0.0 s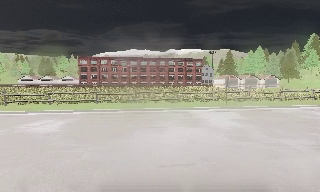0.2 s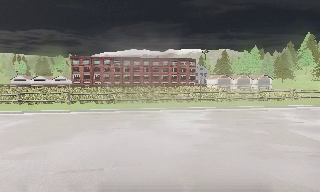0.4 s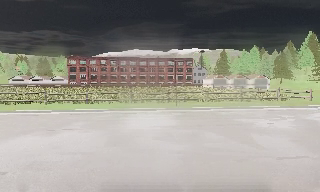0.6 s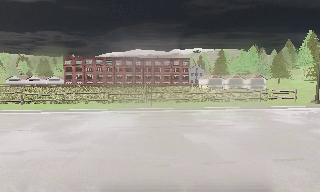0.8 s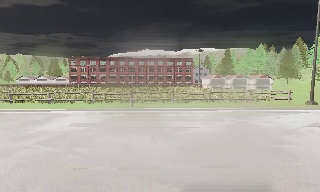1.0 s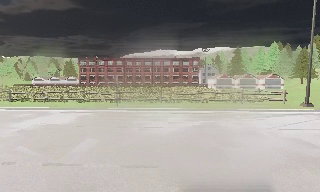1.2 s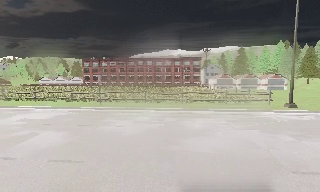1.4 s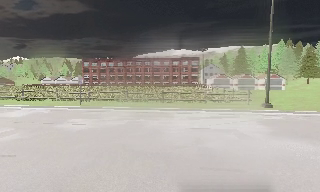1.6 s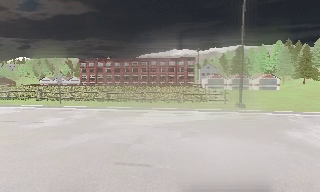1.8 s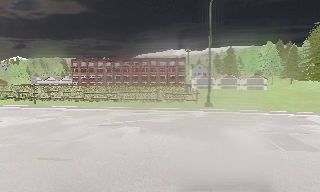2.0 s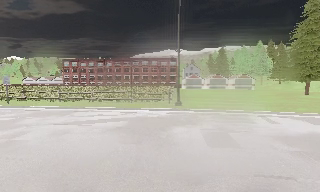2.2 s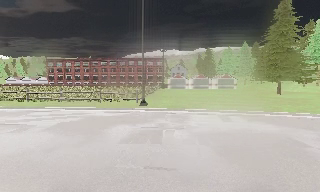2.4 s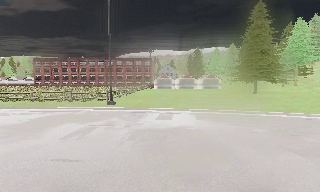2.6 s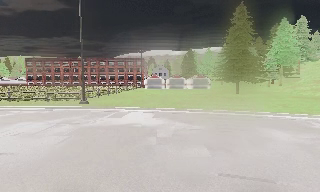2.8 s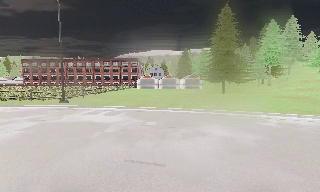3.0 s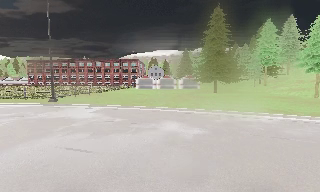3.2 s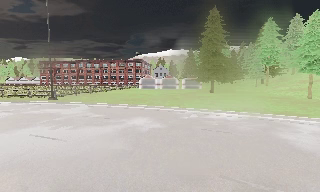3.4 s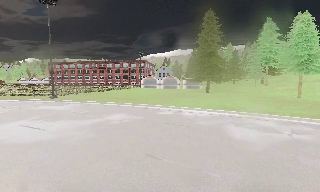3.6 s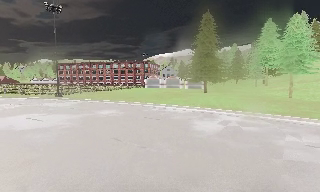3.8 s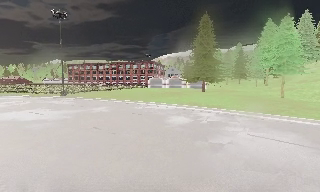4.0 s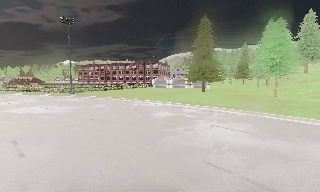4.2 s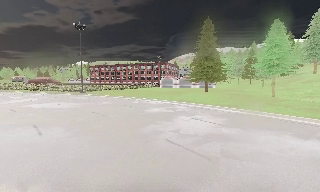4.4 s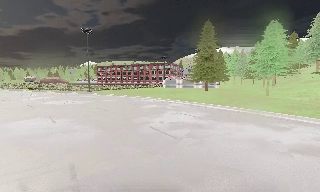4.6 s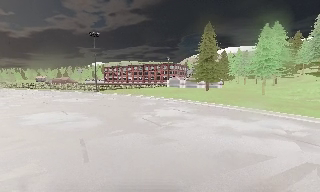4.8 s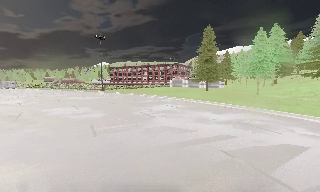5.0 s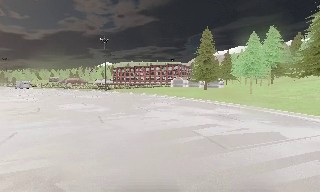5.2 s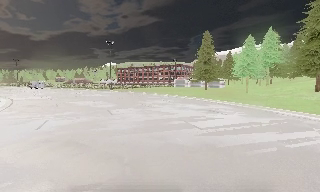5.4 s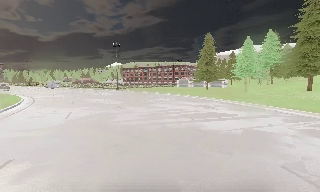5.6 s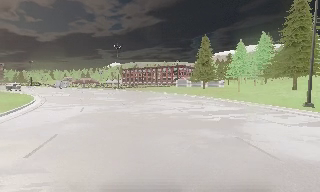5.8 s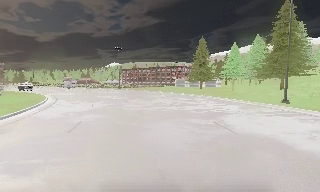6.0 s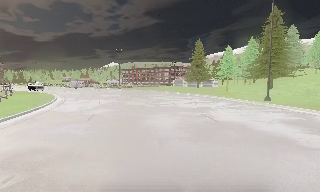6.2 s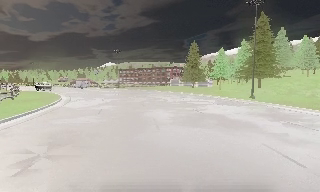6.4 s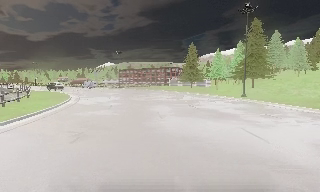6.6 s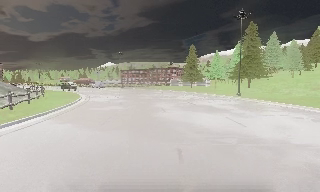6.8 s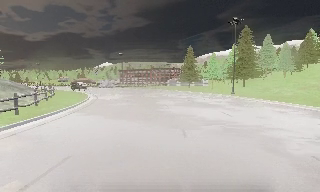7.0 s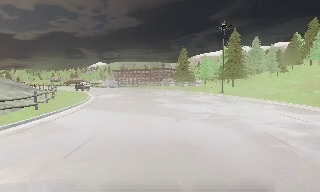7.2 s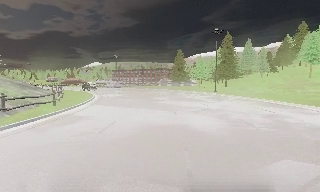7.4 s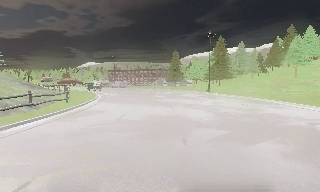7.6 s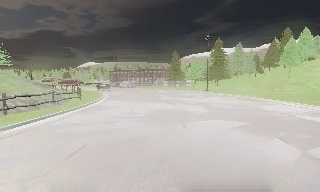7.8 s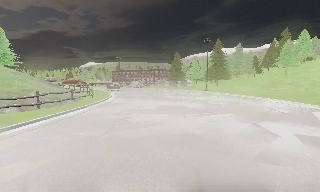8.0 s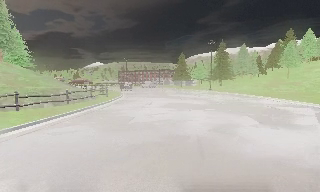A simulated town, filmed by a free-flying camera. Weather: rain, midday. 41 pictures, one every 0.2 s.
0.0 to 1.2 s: The camera pans to its left, which is counterclockwise from overhead, by about 10 degrees. It travels to its right, about 14 m, so close, fixed things drift to the left.
1.2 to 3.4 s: The camera travels to its right, about 25 m, so close, fixed things drift to the left.
3.4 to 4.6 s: The camera pans to its left, which is counterclockwise from overhead, by about 15 degrees. It travels backward and to its right, about 12 m, so what stands in front gets smaller.
4.6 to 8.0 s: The camera travels backward, about 35 m, so what stands in front gets smaller.
The film runs backward here.
